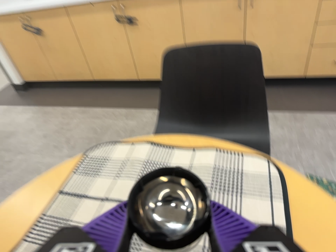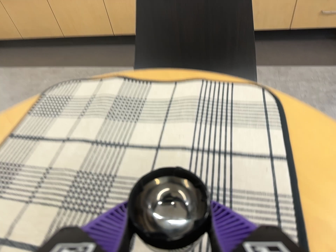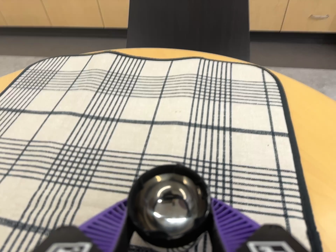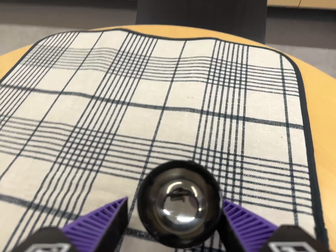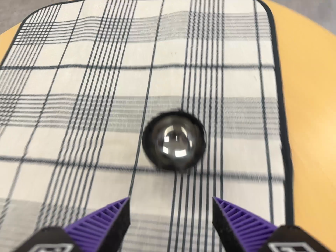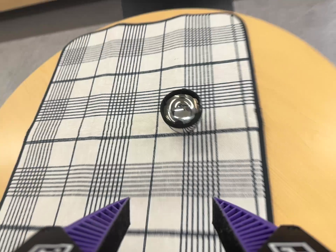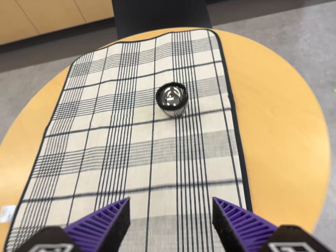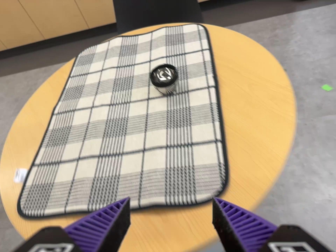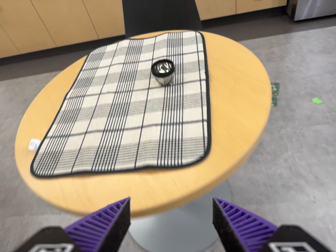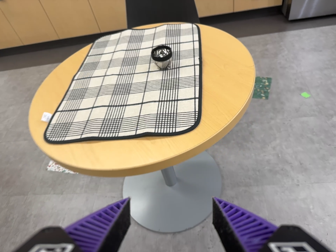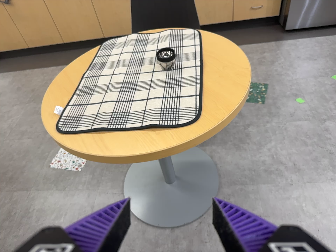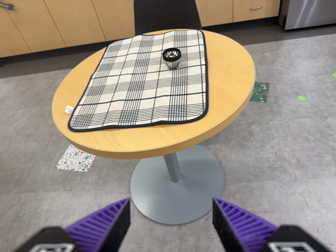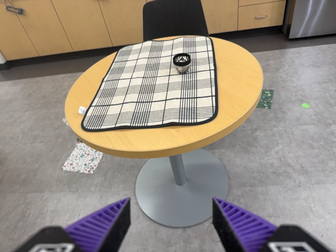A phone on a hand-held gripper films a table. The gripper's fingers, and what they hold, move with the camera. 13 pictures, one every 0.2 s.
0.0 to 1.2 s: The camera travels toward the bottom of its view and backward, about 32 cm, so close, fixed things drift upward. Its aim tips toward the bottom of its view by about 10 degrees, and the scene shifts upward. It rolls about its line of sight by about 15 degrees, and the scene rotates counterclockwise.
1.2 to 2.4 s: The camera travels backward and toward the bottom of its view, about 50 cm, so what stands in front gets smaller. Its aim tips toward the top of its view by about 10 degrees.
The film runs forward here.
